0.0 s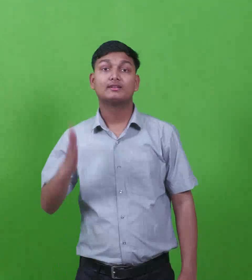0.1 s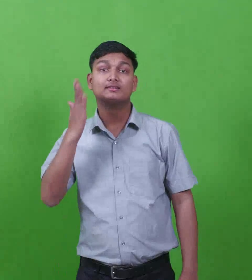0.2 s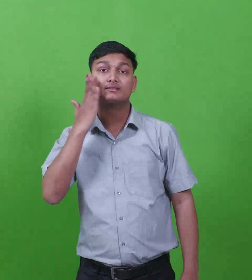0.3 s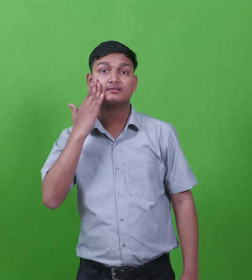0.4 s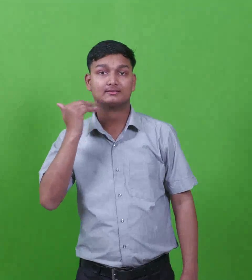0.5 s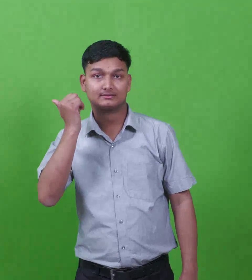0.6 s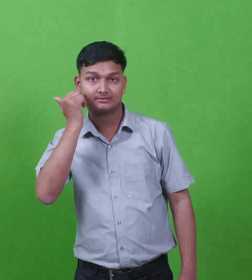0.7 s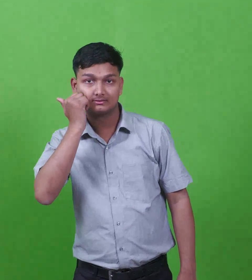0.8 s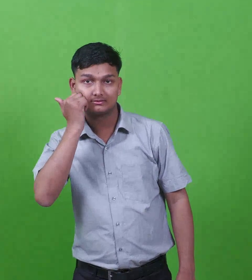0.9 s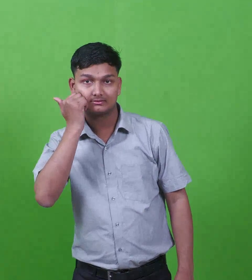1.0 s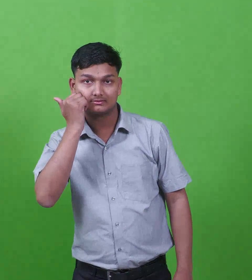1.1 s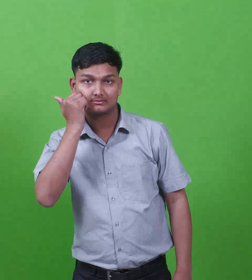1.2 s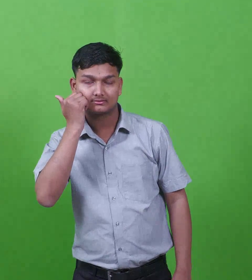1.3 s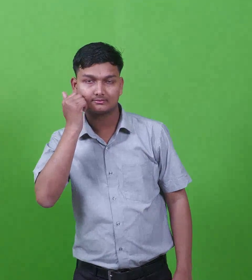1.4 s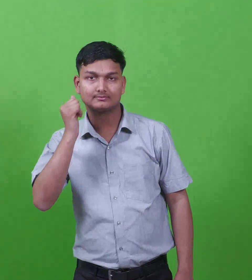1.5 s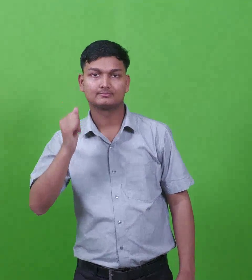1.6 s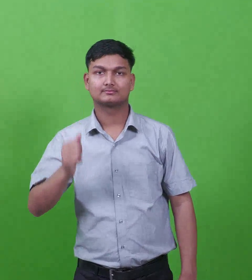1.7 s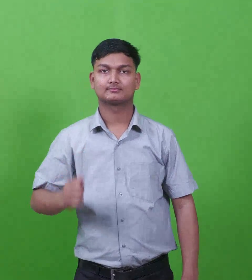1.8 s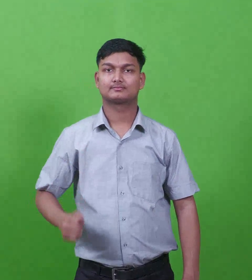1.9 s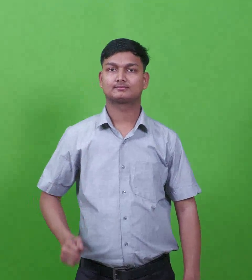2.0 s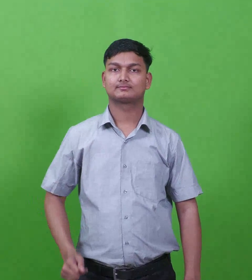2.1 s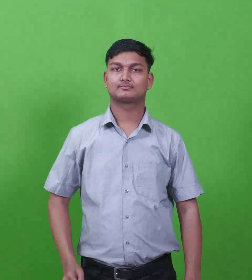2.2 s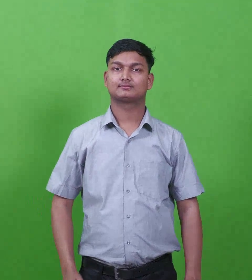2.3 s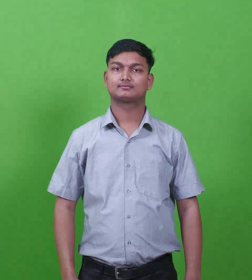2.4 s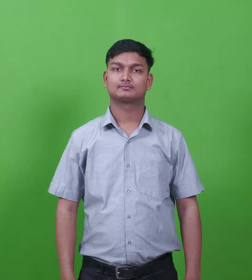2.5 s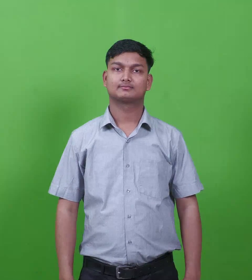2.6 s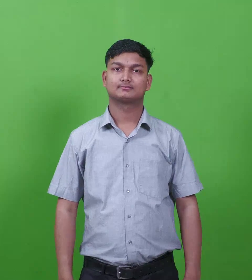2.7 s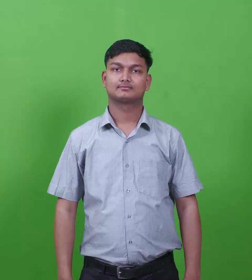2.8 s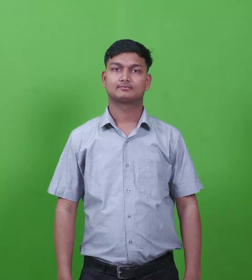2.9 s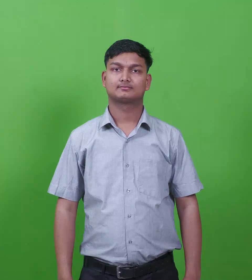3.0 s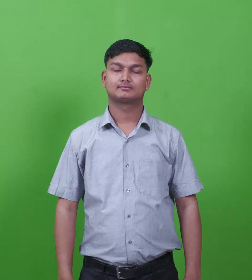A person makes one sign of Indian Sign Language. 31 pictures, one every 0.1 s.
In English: eutychus
